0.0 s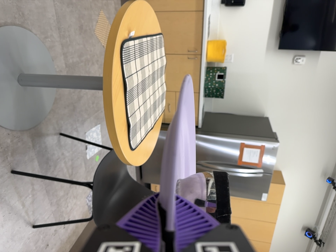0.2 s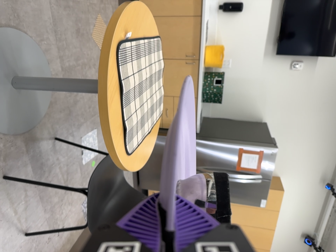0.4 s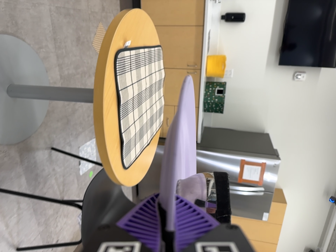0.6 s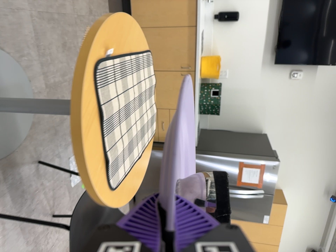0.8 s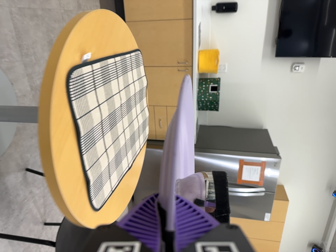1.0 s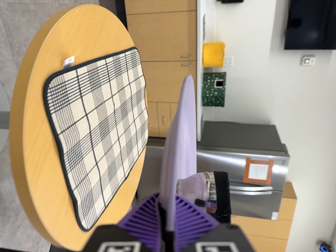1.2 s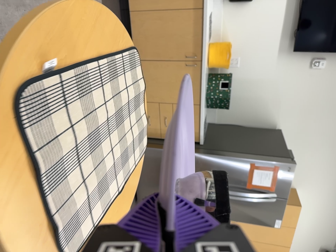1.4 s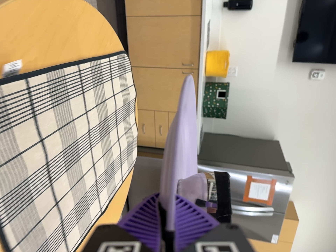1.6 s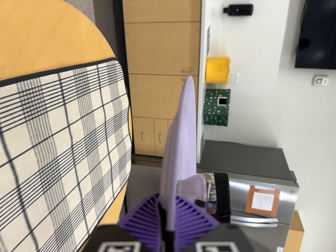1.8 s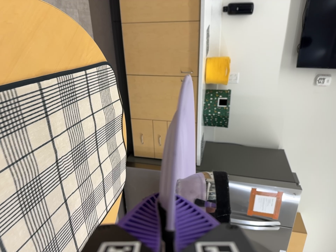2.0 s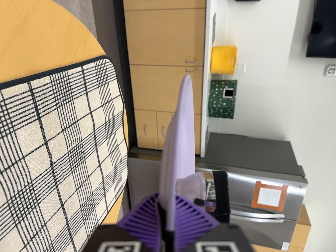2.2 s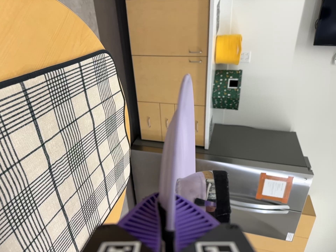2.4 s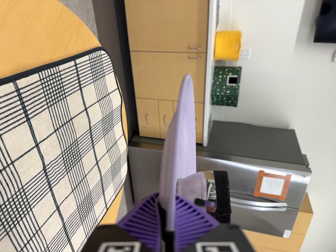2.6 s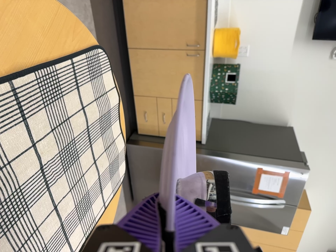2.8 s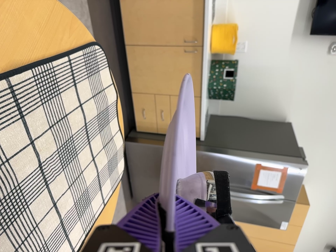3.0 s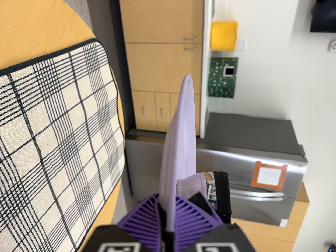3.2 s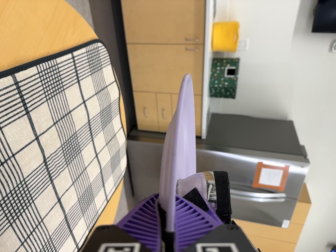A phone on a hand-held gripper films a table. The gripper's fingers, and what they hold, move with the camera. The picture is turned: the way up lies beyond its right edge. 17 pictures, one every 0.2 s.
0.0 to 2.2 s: The camera travels forward and toward the top of its view, about 80 cm, so what stands in front looms larger.
2.2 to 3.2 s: The camera shifts only a little, or ends up much as it began.
The film runs forward here.
